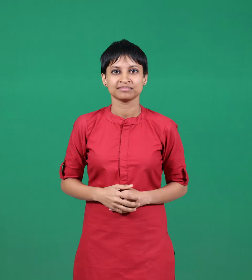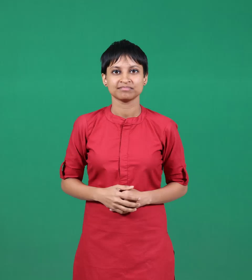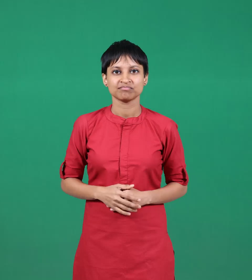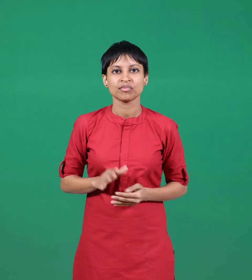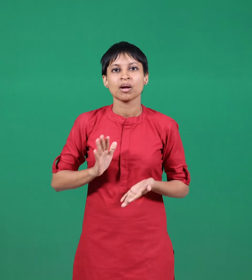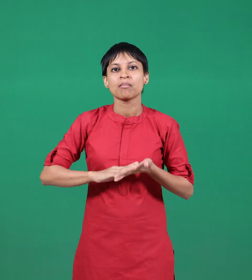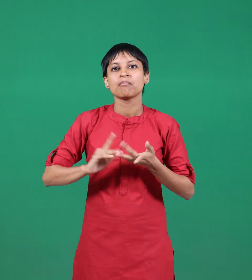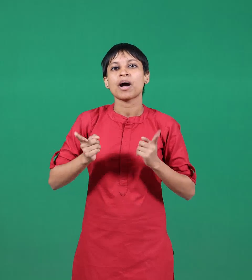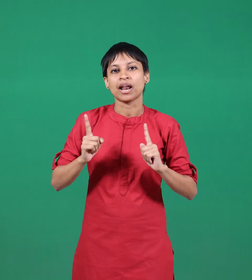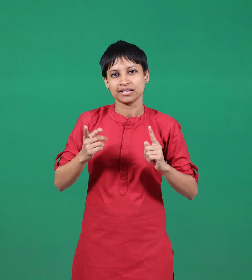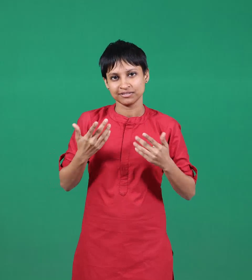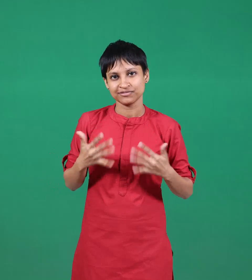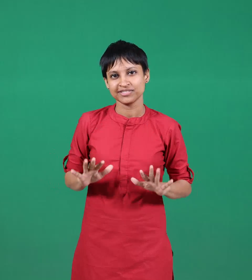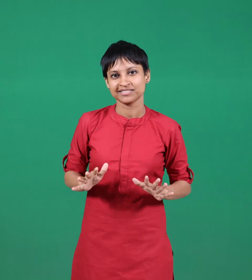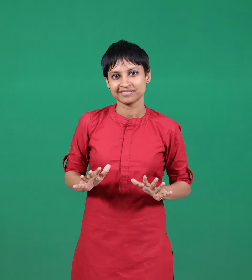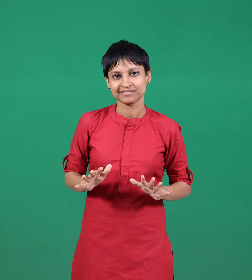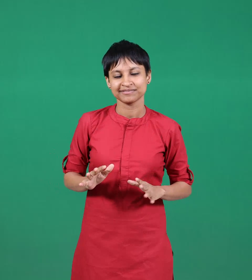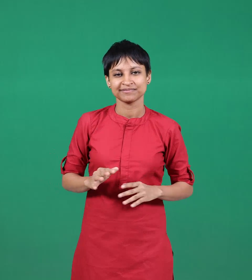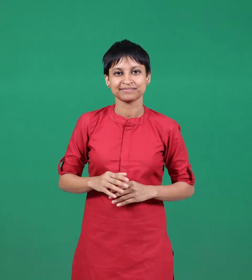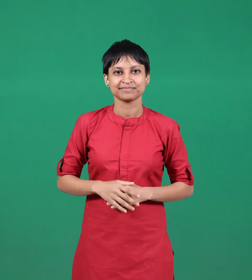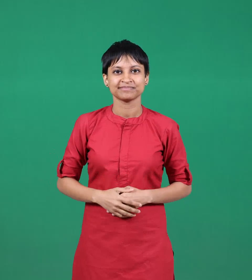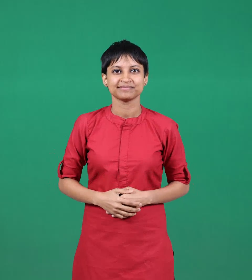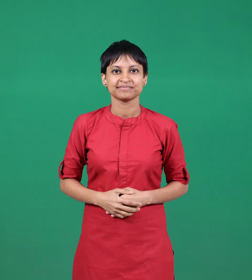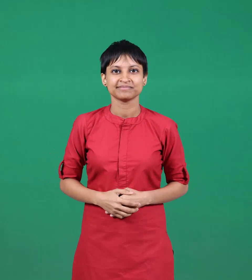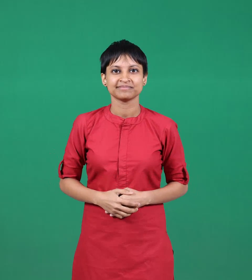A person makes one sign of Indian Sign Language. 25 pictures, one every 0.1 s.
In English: married
